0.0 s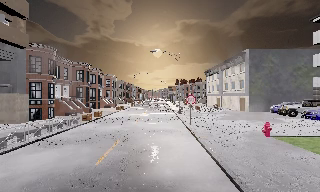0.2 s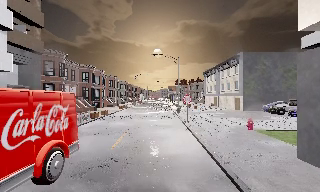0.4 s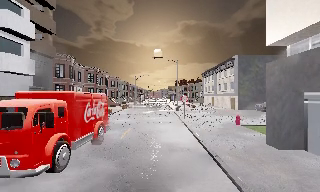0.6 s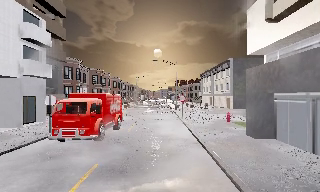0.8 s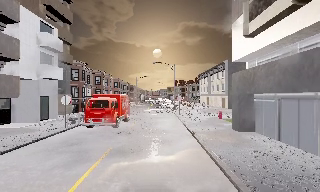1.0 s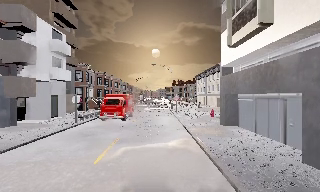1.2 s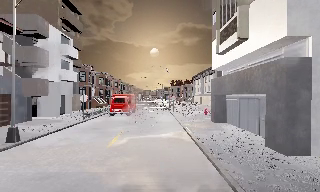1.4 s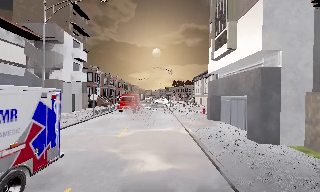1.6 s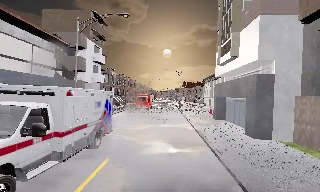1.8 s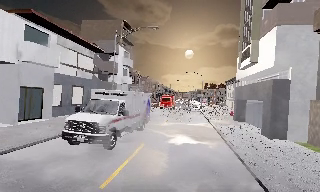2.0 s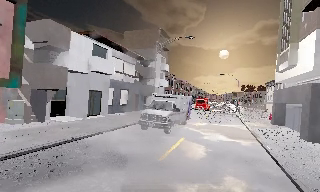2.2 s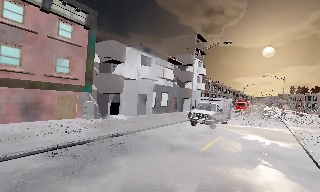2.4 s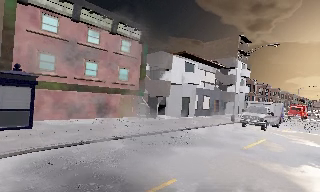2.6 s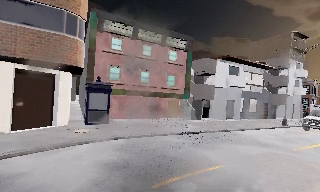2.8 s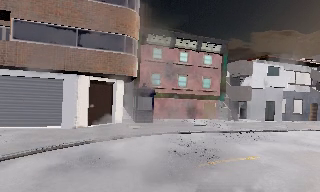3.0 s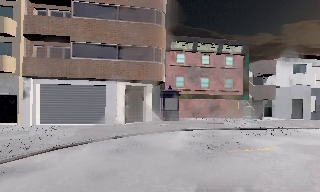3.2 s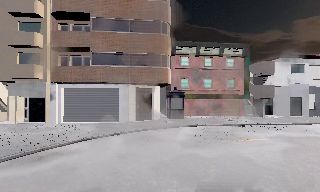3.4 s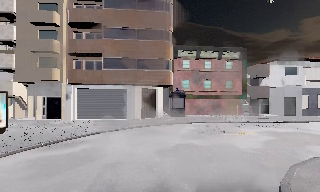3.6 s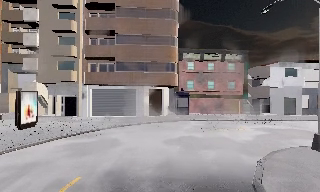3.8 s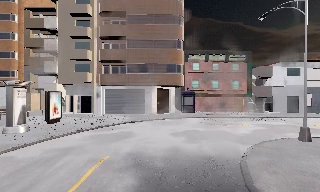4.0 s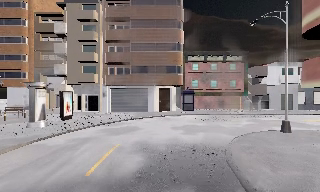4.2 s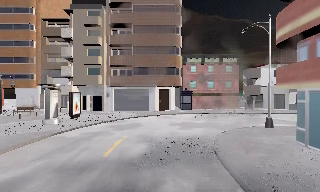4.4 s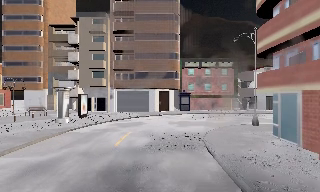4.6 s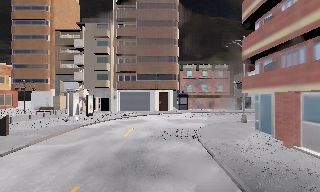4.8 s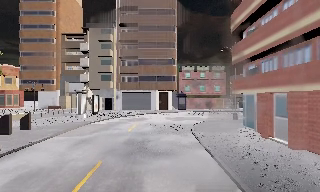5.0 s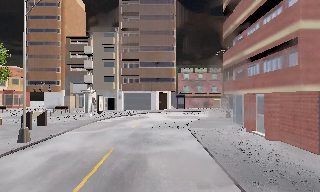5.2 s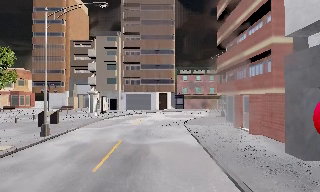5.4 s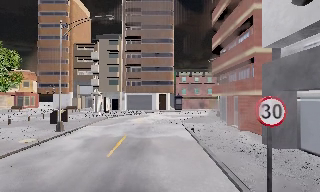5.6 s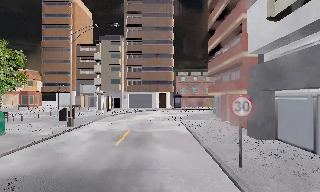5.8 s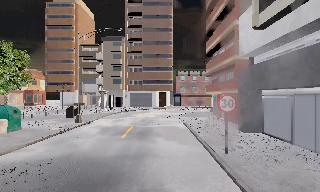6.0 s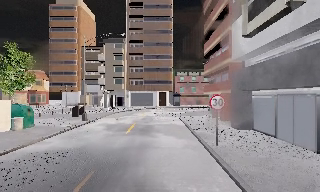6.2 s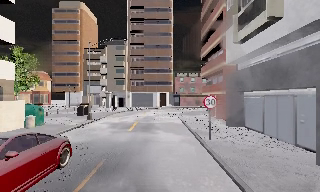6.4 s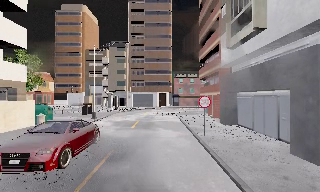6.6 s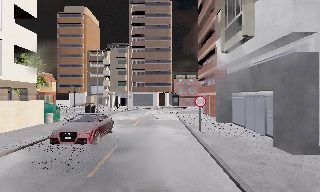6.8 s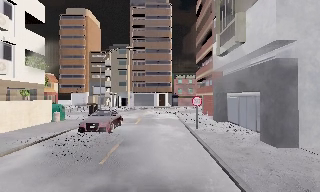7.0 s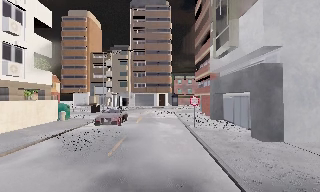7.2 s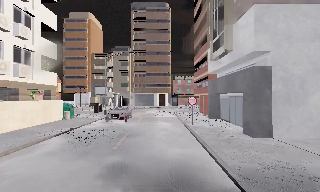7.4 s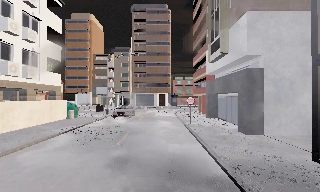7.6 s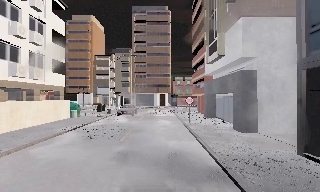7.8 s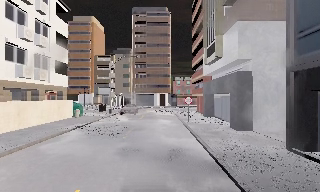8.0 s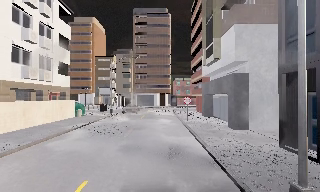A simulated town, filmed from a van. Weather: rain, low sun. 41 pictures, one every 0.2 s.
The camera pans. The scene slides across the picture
to the right.
The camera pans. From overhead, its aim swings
counterclockwise.
0.0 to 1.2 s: The camera travels backward, about 10 m, so what stands in front gets smaller.
1.2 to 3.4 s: The scene slides to the right, as the camera pans about 85 degrees to its left. It travels backward, about 18 m.
3.4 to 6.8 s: The camera travels backward, about 20 m, so what stands in front gets smaller.
6.8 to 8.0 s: The camera travels backward, about 4 m, so what stands in front gets smaller. It loses speed.
The film runs backward here.
